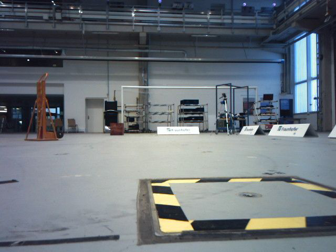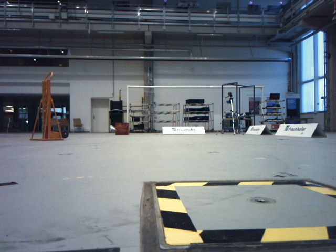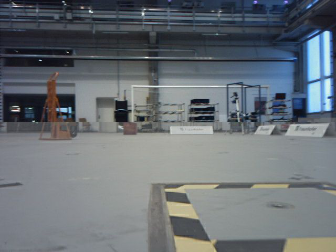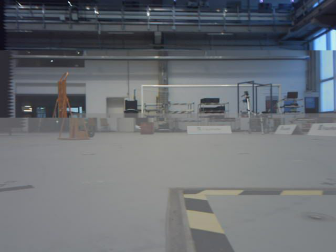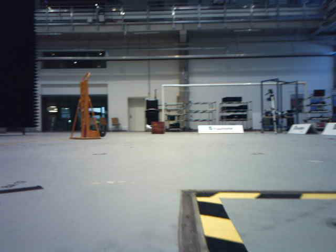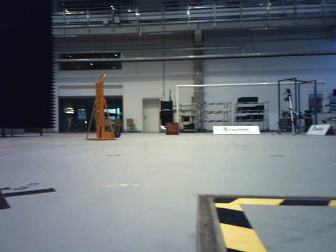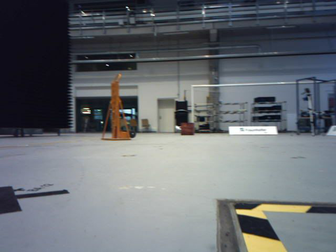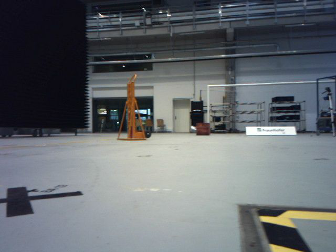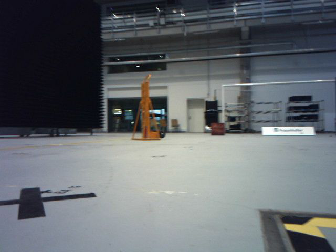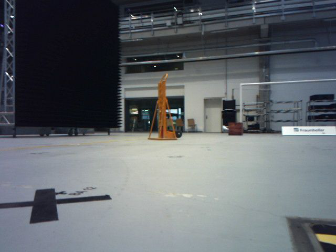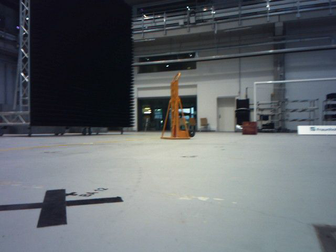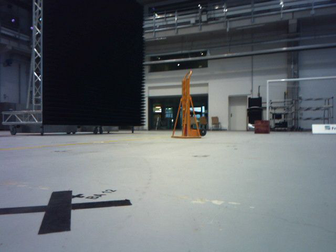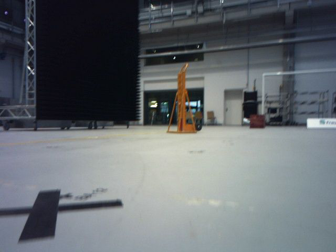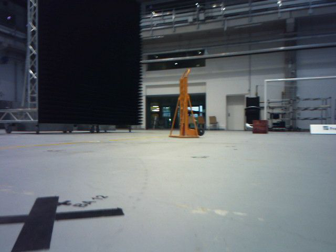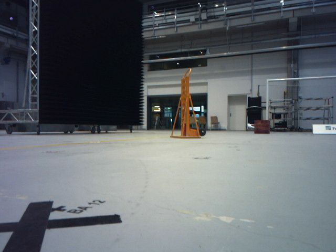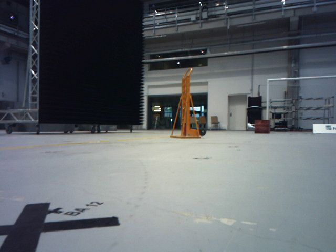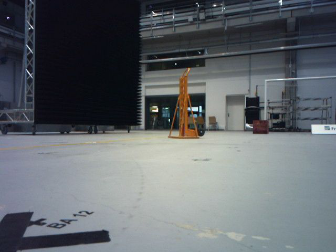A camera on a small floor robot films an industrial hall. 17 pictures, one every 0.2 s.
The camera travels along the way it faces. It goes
forward.
0.0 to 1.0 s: The camera travels forward, about 0.2 m, so what stands in front looms larger.
1.0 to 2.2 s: The camera swings to its left by about 20 degrees, and the scene slides to the right. It travels forward, about 0.2 m, so what stands in front looms larger.
2.2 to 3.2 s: The camera travels forward, about 0.2 m, so what stands in front looms larger.
The film runs forward here.
